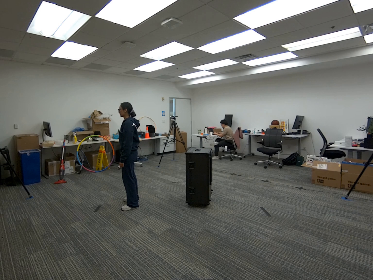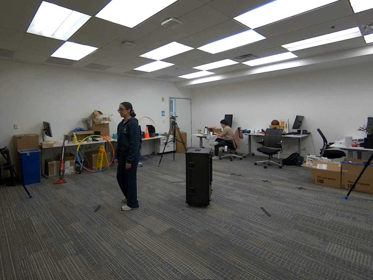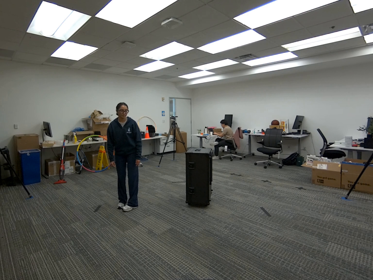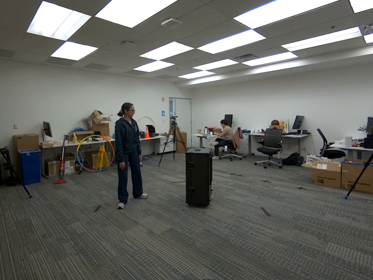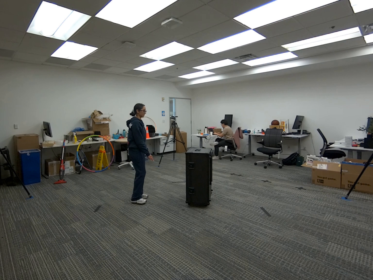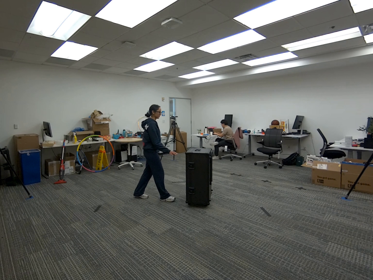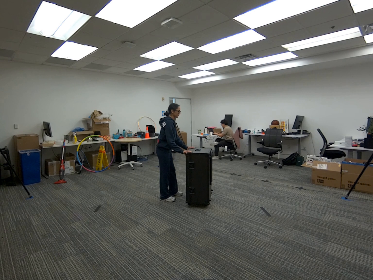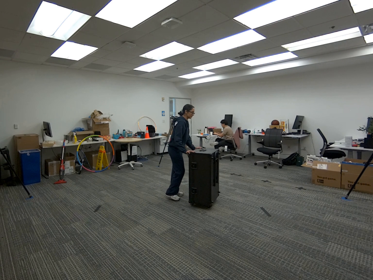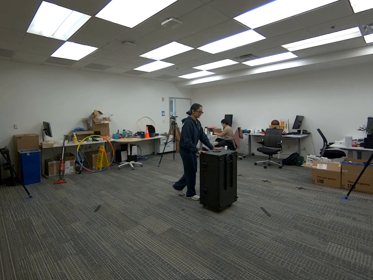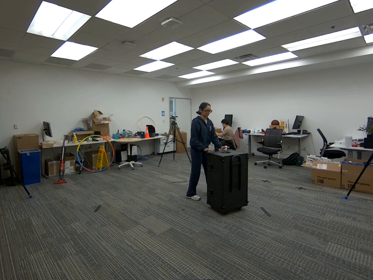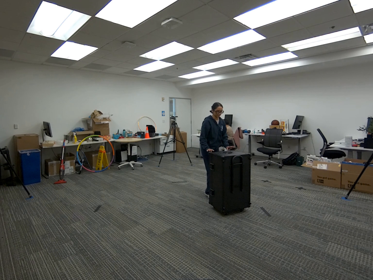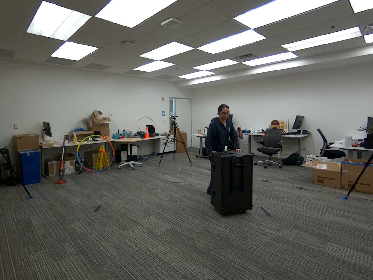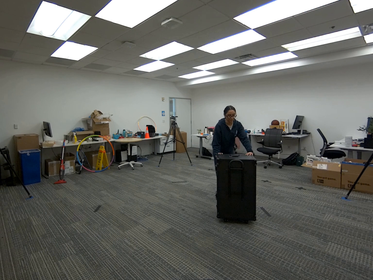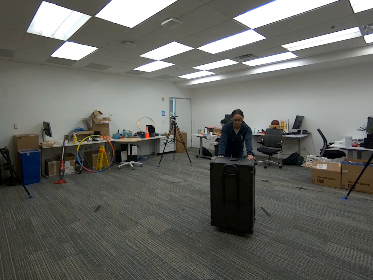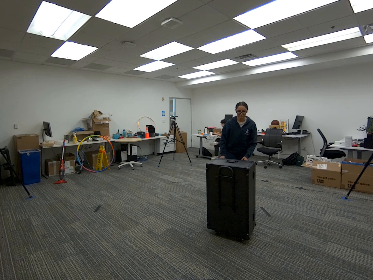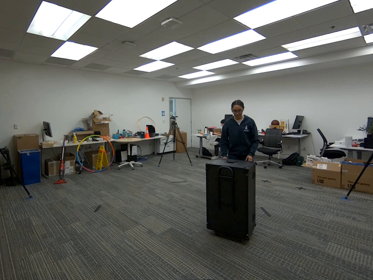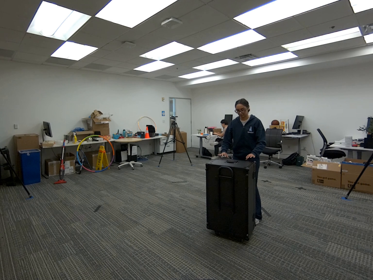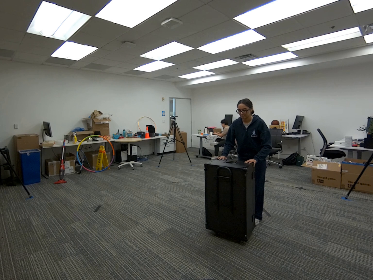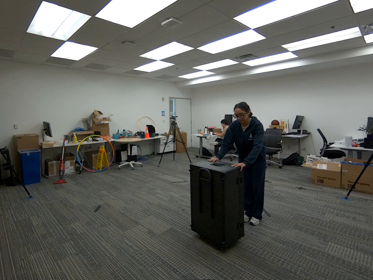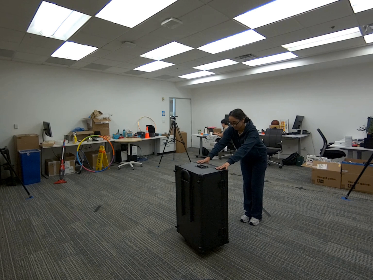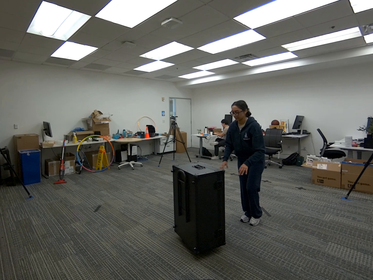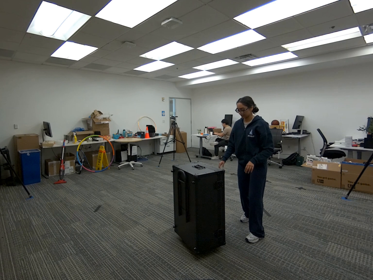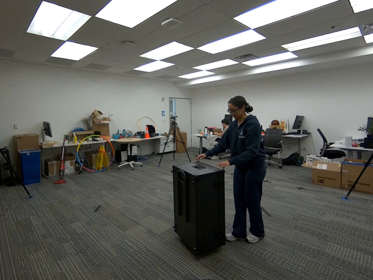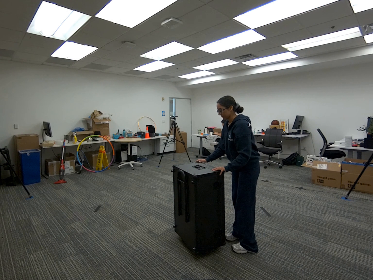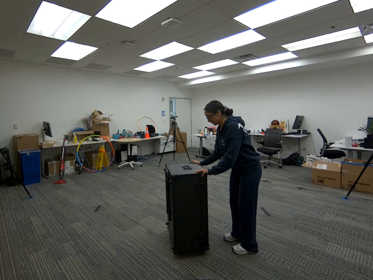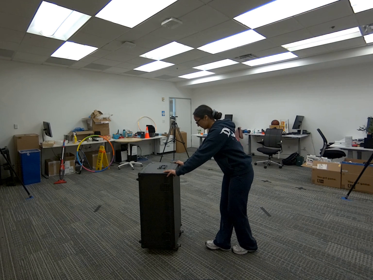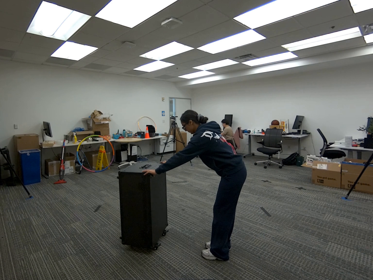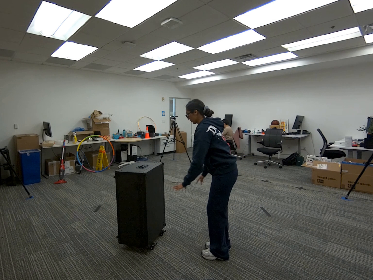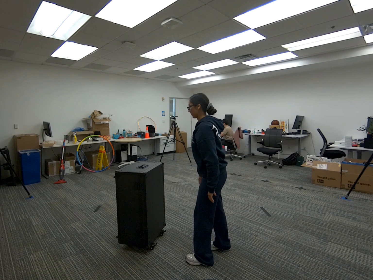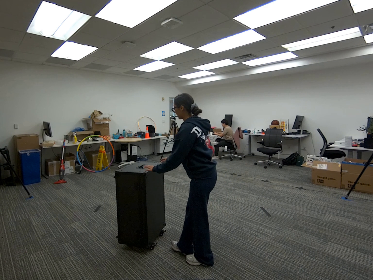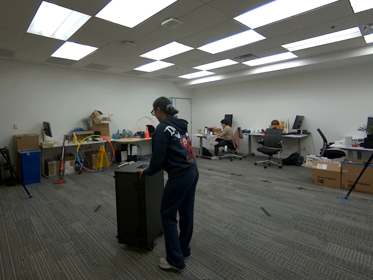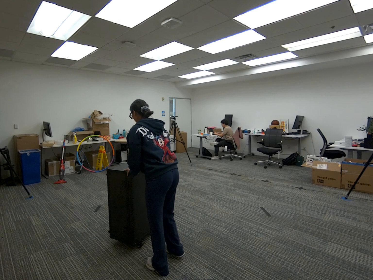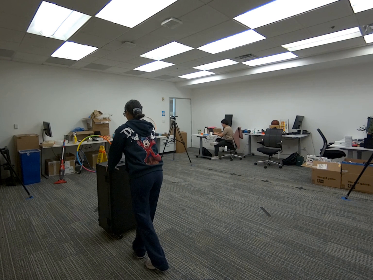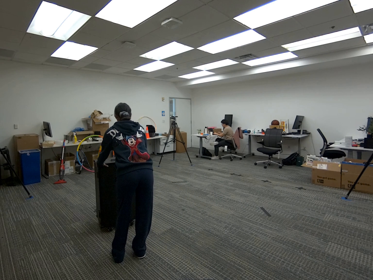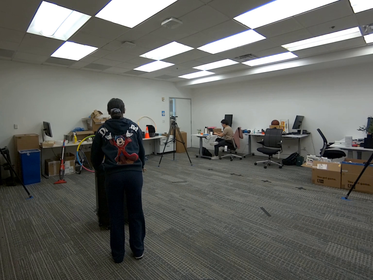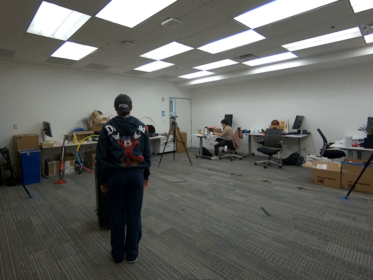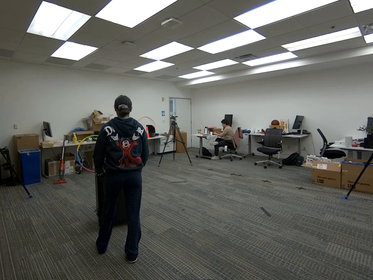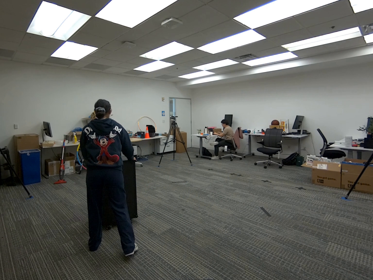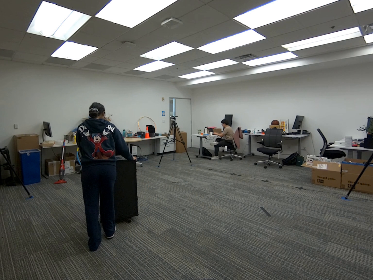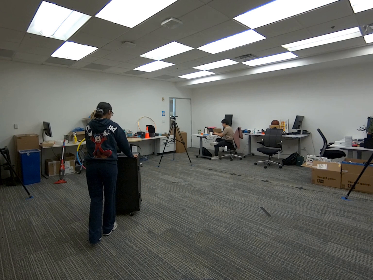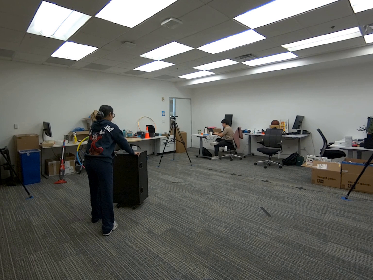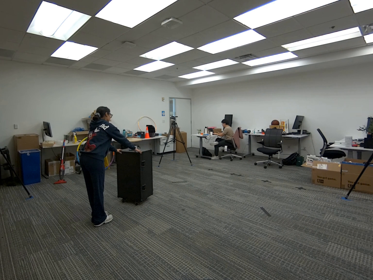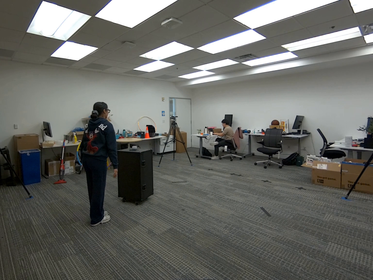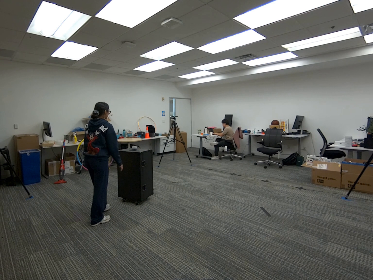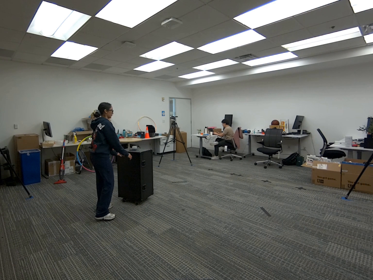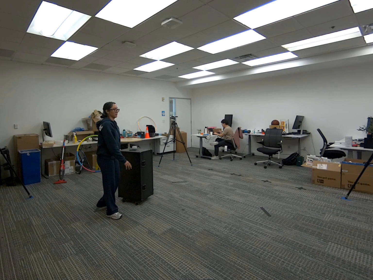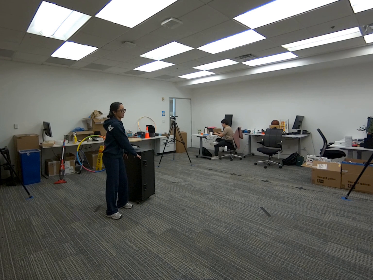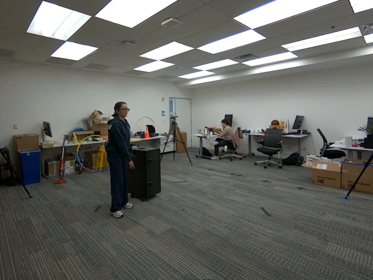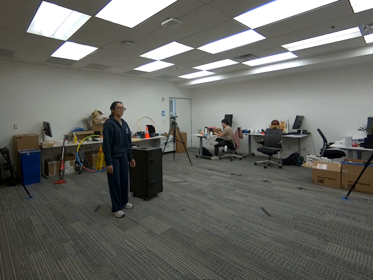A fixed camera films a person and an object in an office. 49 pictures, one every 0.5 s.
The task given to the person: Walk over to the big black box and push the big black box away from you around the bounding area.
